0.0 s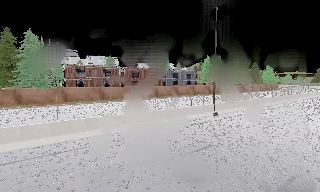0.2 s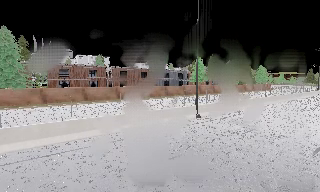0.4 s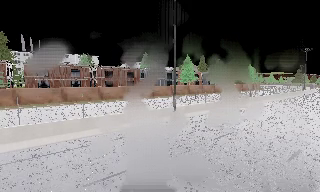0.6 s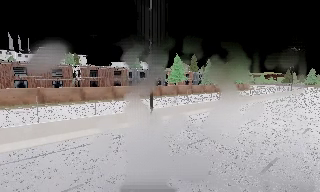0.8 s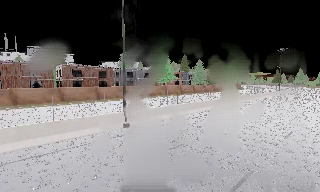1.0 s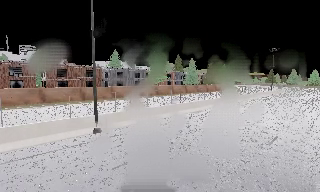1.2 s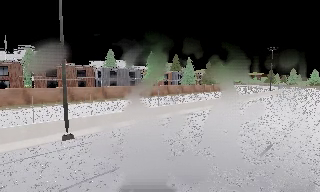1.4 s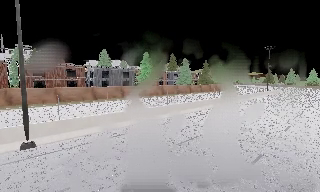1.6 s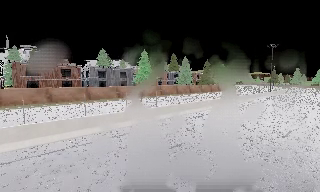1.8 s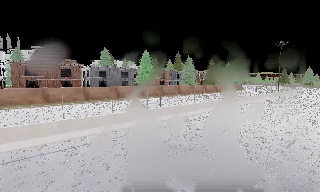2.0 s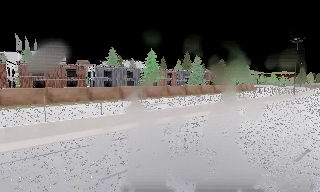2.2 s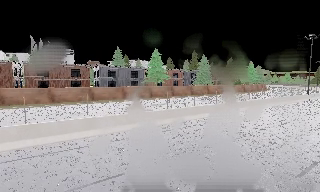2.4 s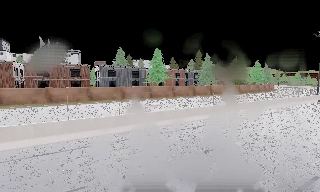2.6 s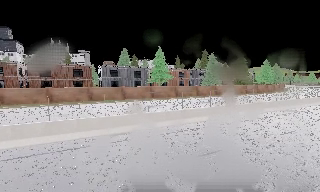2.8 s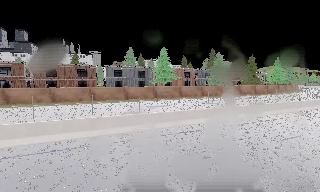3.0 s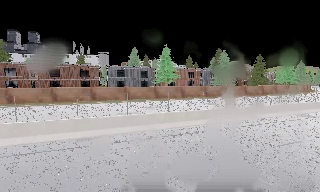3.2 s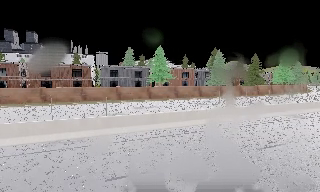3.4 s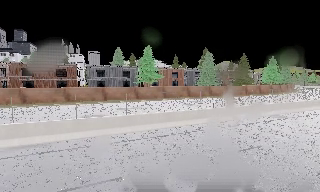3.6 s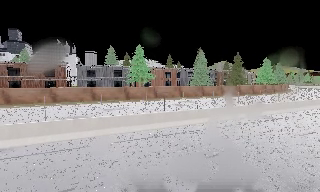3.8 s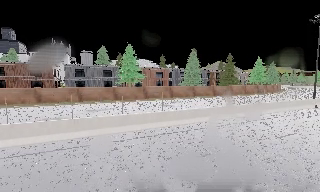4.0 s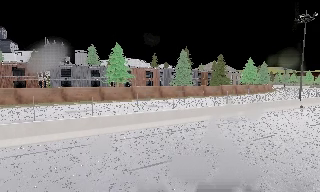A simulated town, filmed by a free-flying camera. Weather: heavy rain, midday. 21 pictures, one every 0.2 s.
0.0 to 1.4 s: The camera travels to its right and forward, about 13 m, so close, fixed things drift to the left.
1.4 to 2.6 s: The camera pans to its left, which is counterclockwise from overhead, by about 15 degrees. It travels to its right and forward, about 10 m, so close, fixed things drift to the left.
2.6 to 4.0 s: The camera travels to its right, about 10 m, so close, fixed things drift to the left.
The film runs forward here.
